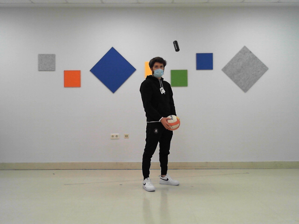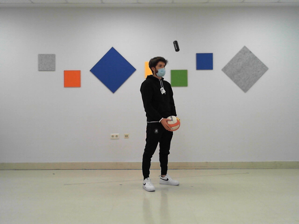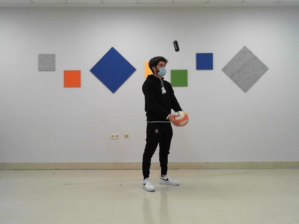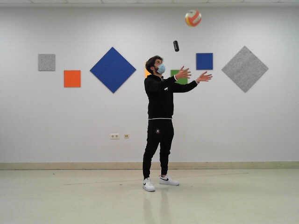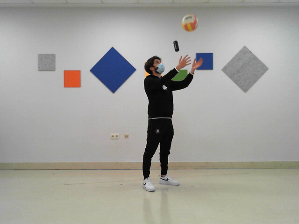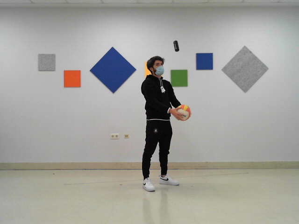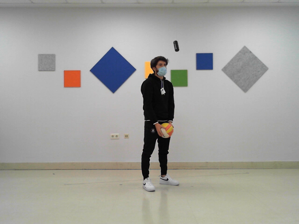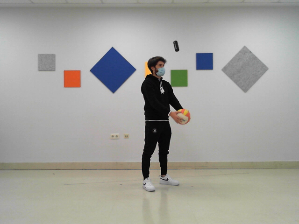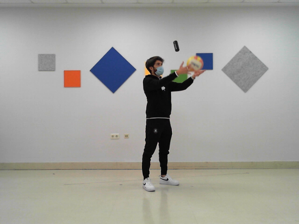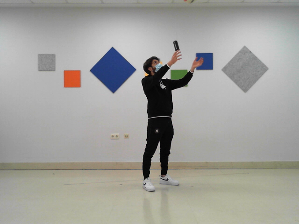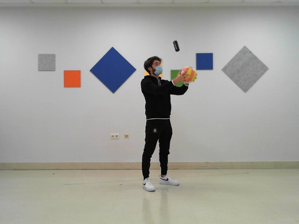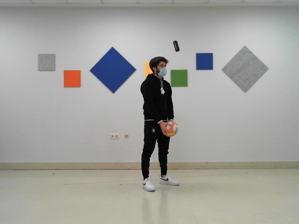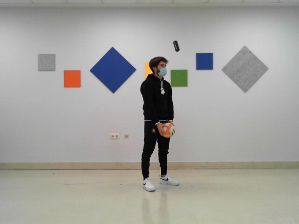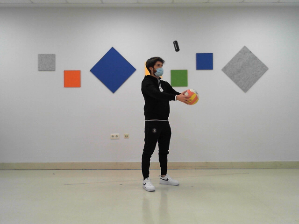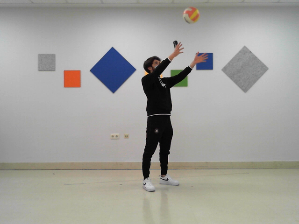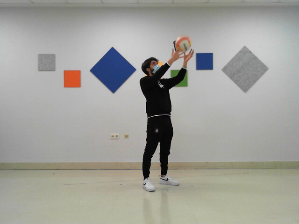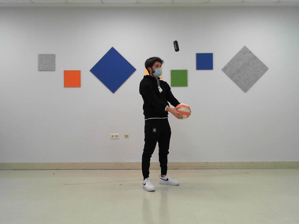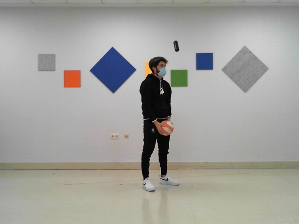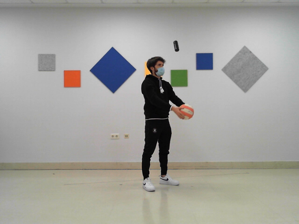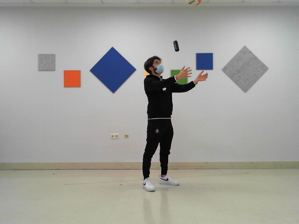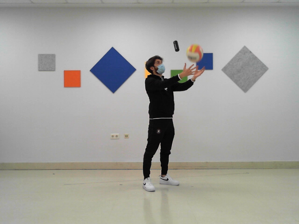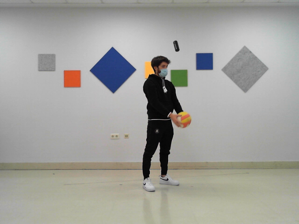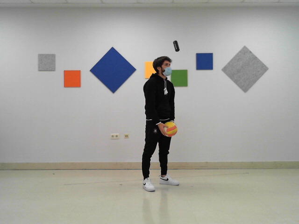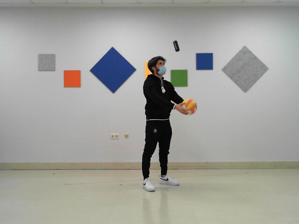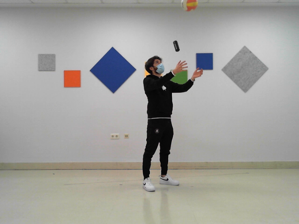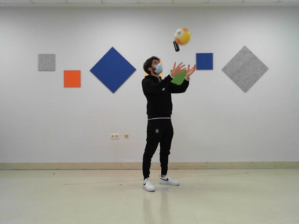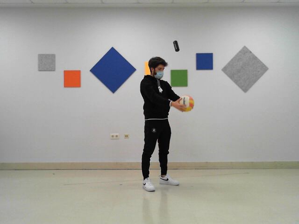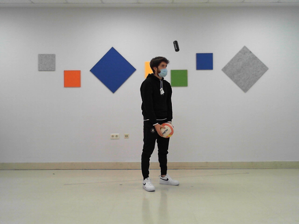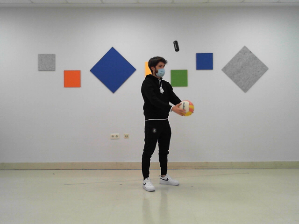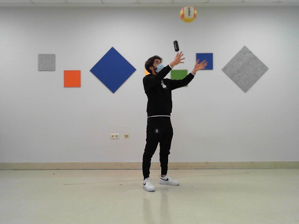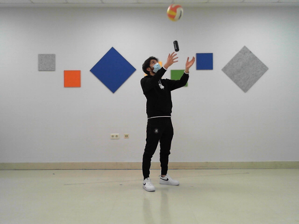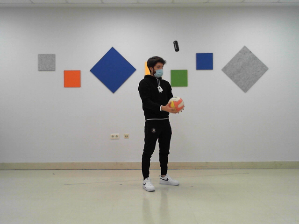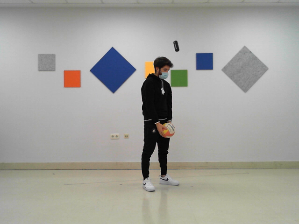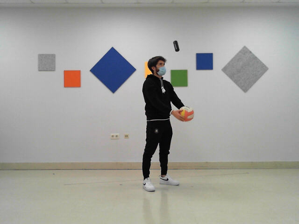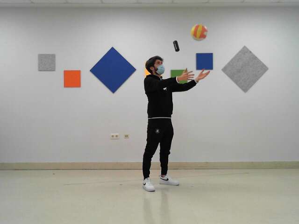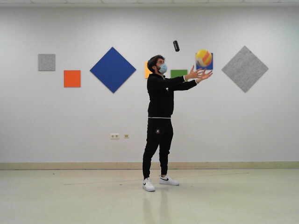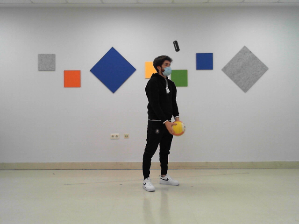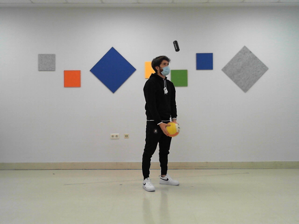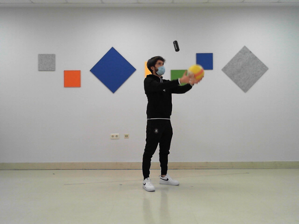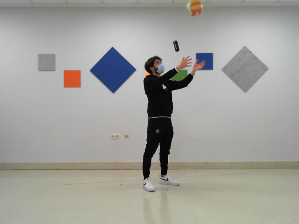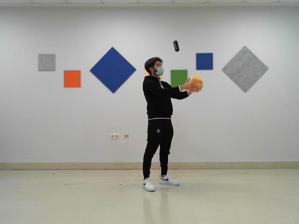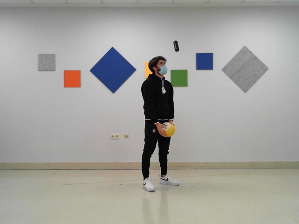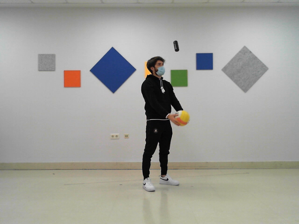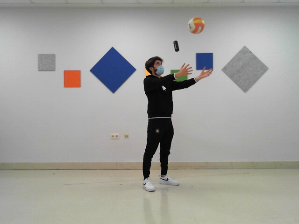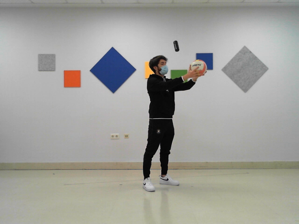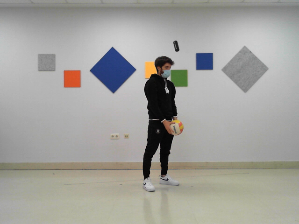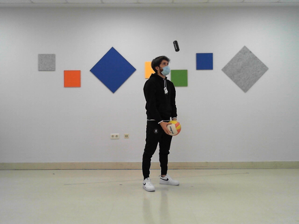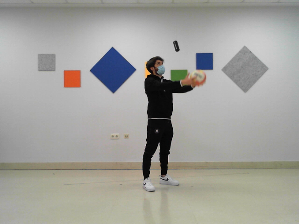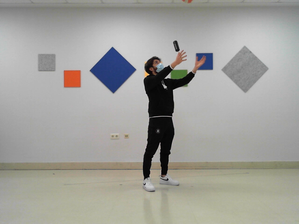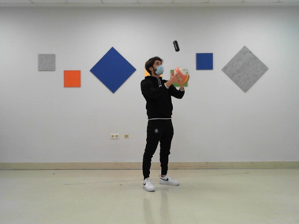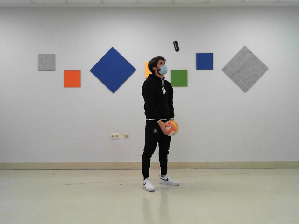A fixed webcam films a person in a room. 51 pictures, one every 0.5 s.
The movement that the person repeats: Throw up a ball and catch it.
